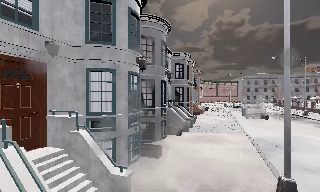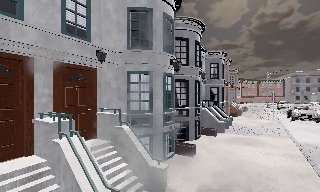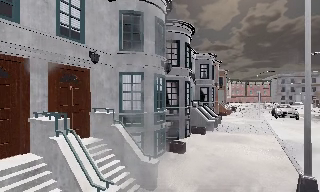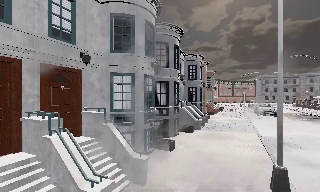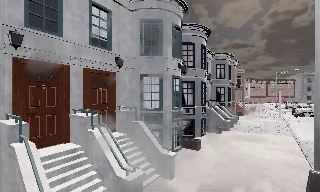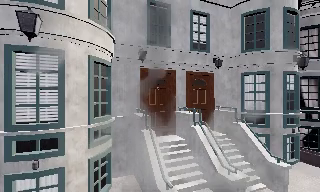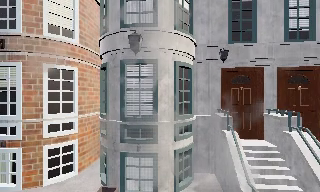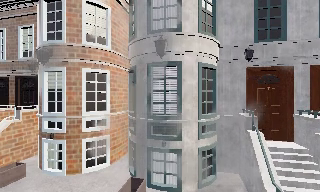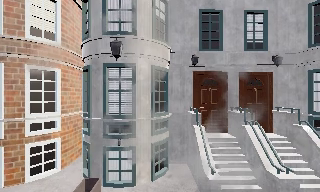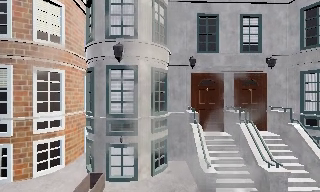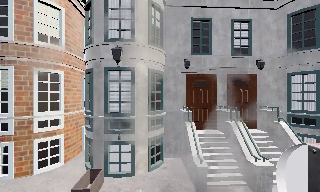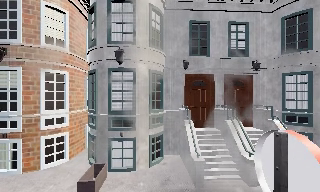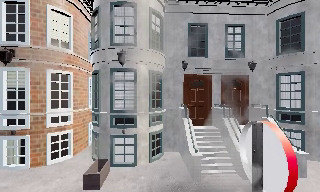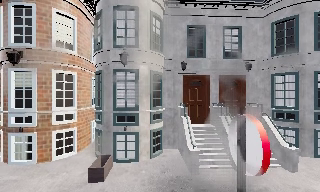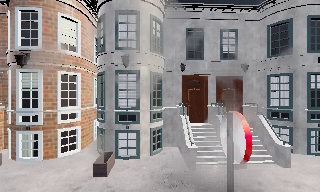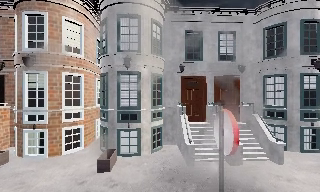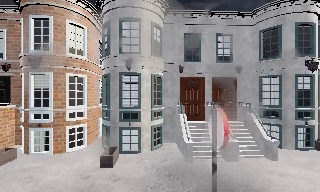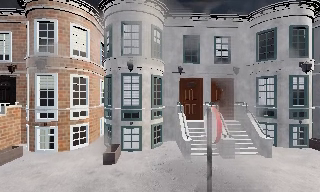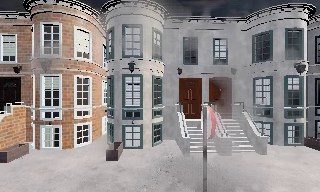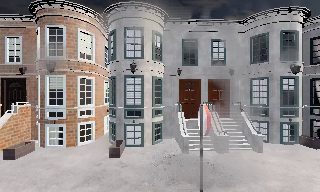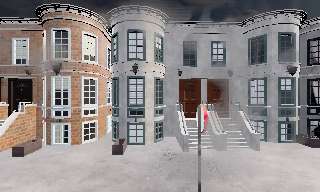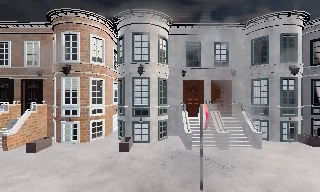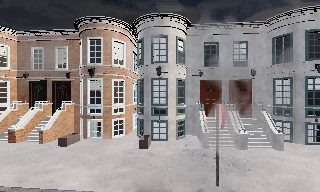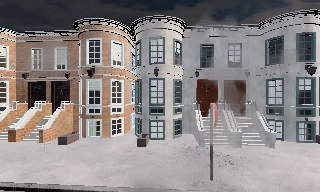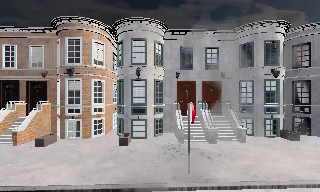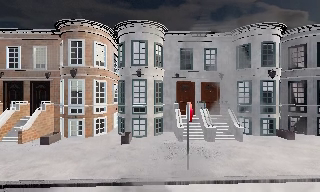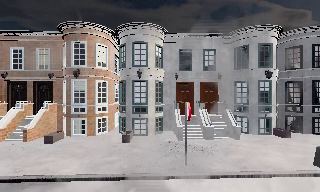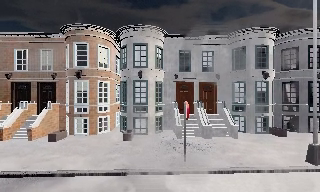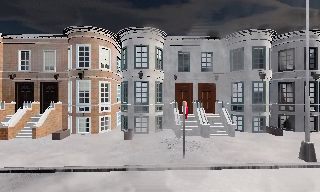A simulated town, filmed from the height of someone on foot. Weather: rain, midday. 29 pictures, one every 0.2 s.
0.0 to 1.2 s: The camera swings to its left by about 75 degrees, and the scene slides to the right. It travels backward, about 1.5 m.
1.2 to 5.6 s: The camera travels backward, about 6 m, so what stands in front gets smaller.
The film runs backward here.
